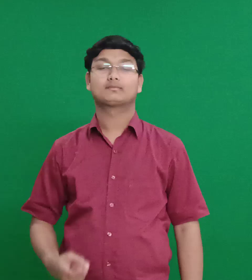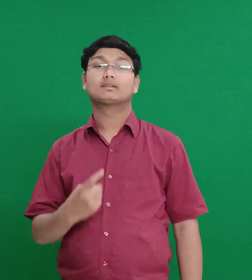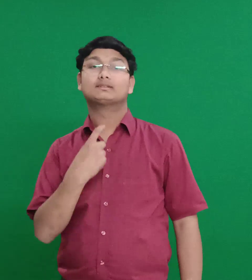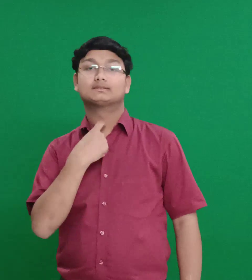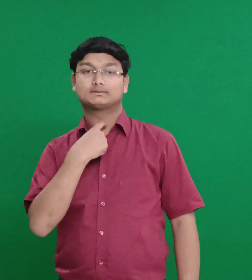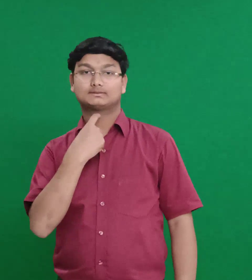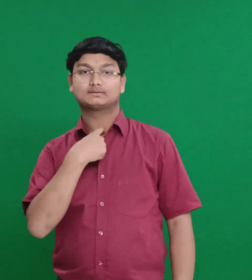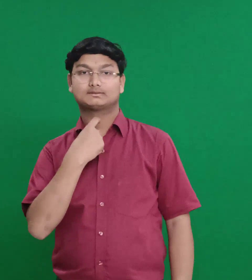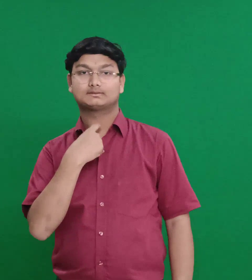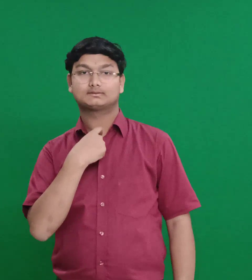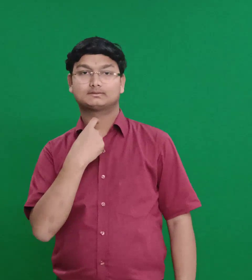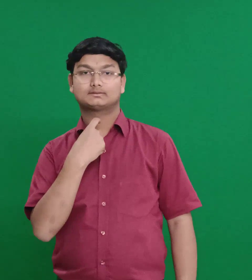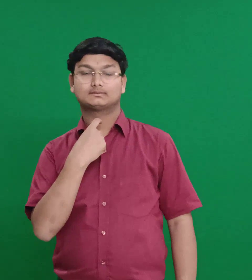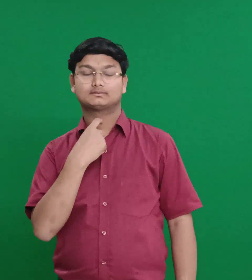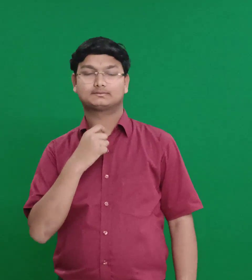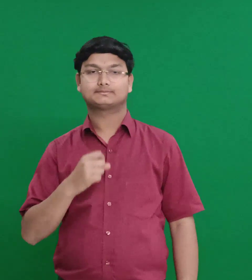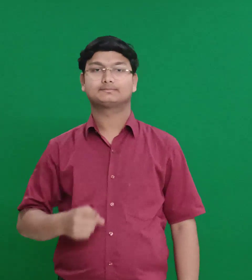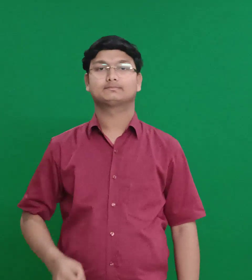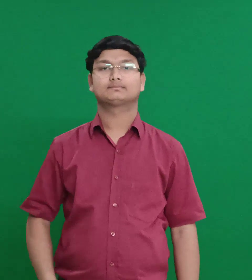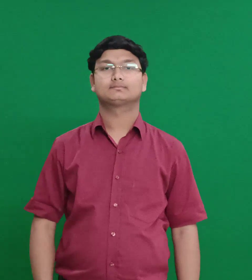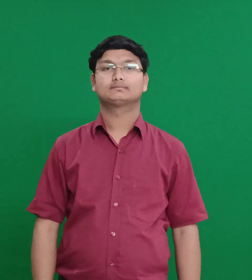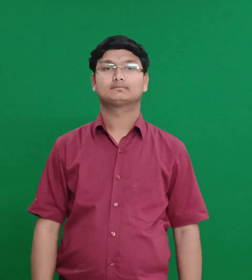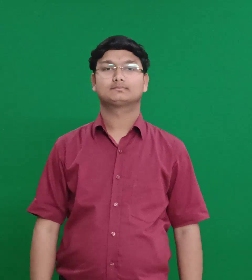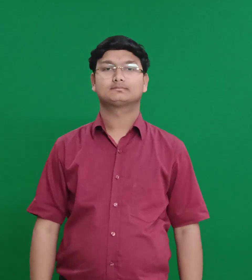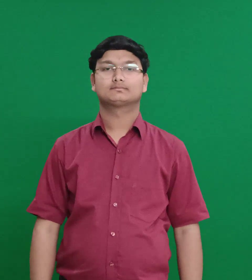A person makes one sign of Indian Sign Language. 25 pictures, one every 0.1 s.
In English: sheba
